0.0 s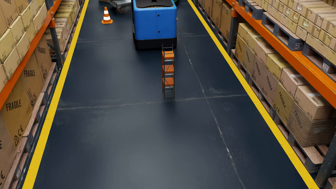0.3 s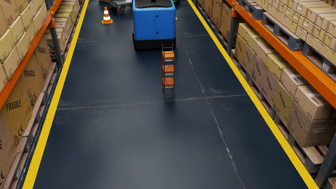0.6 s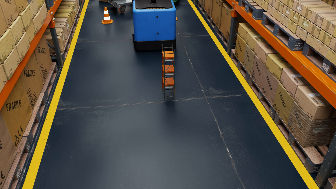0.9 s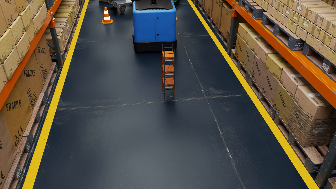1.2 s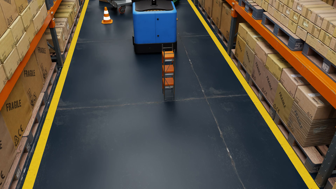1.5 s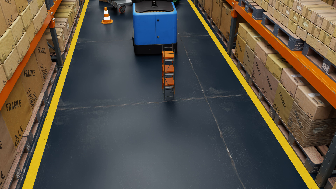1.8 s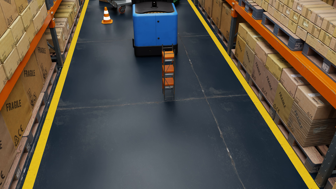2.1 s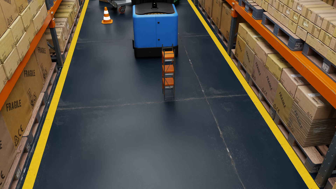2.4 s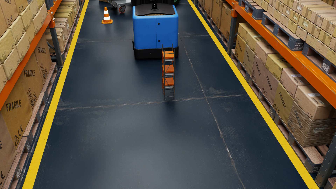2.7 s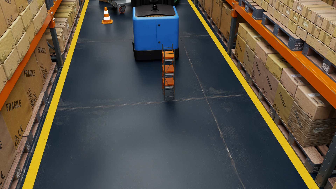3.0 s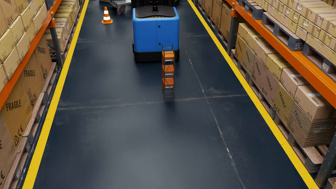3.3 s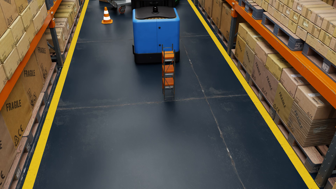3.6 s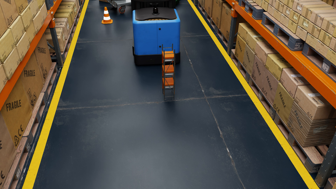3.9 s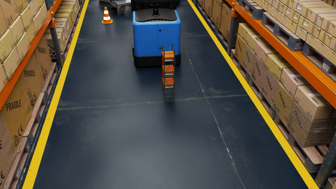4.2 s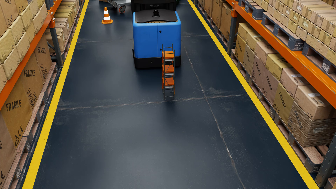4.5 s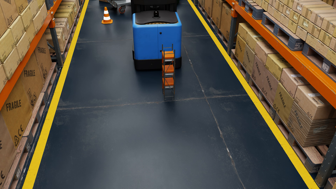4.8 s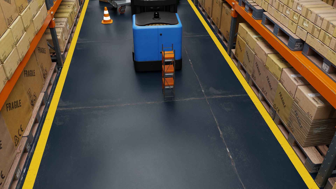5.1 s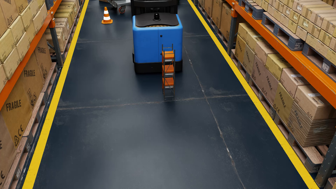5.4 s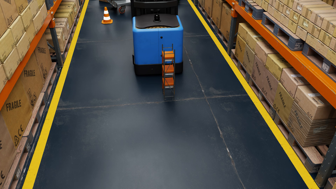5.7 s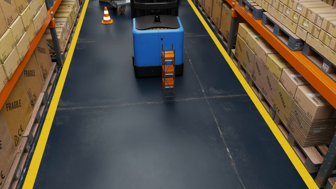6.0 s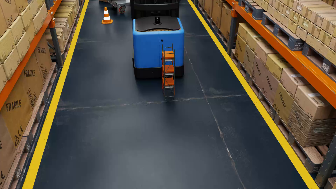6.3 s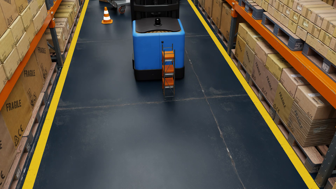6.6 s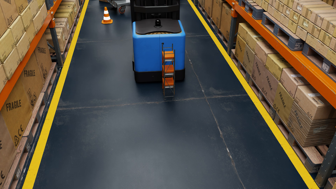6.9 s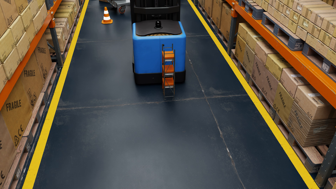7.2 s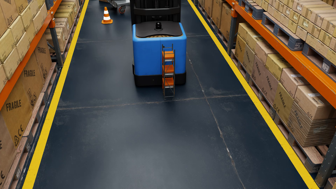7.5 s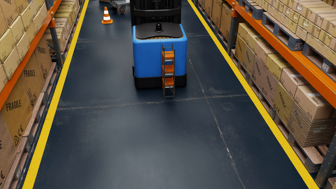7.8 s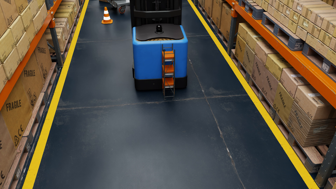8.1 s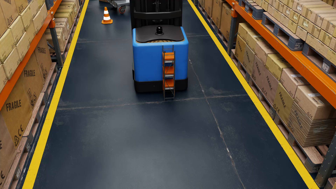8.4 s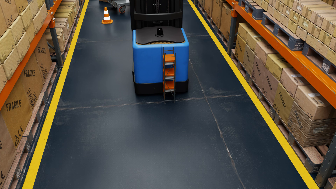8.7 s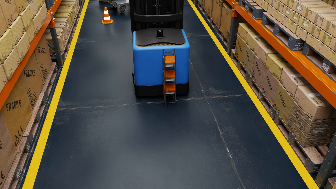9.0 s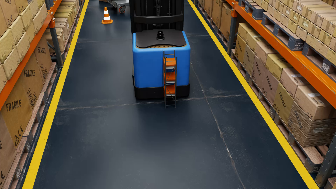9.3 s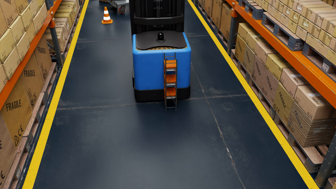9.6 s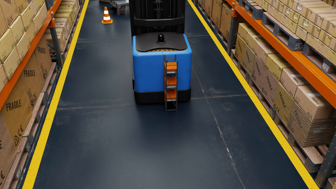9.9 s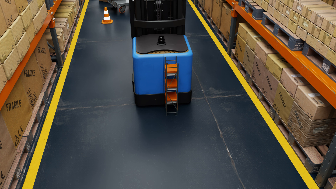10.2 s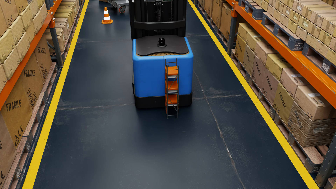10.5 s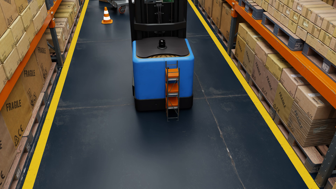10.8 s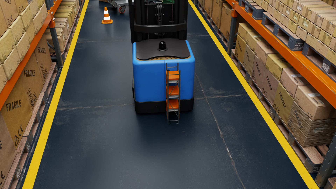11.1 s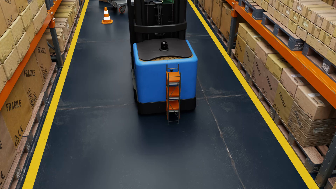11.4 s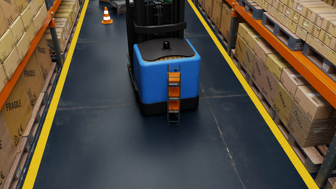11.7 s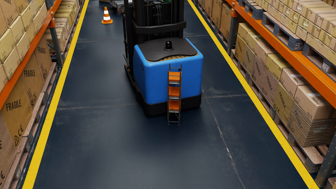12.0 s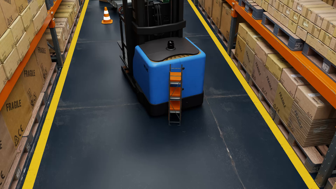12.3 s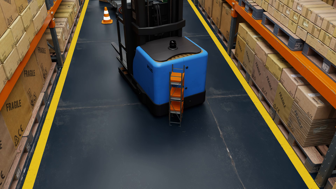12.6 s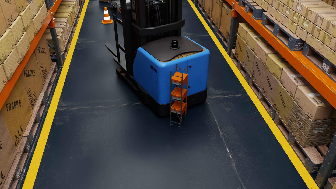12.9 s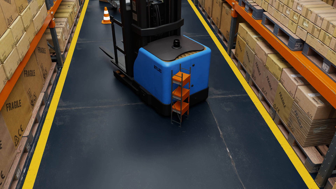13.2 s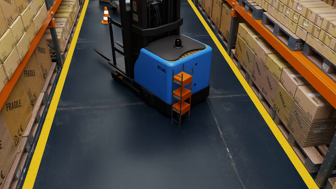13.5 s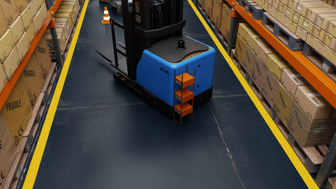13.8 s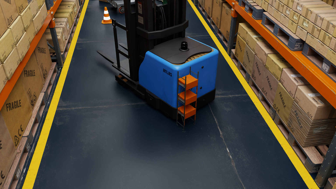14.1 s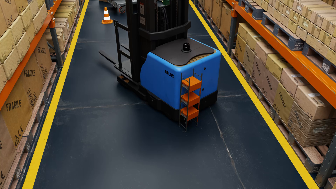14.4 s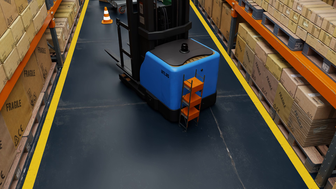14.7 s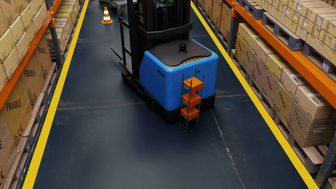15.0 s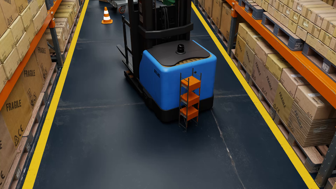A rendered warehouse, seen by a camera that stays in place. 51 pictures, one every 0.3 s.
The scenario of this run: A forklift runs into an object in its way.
